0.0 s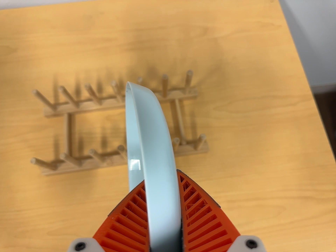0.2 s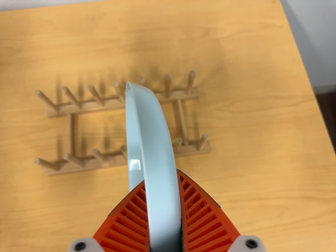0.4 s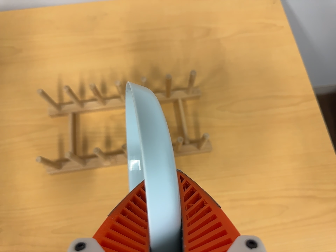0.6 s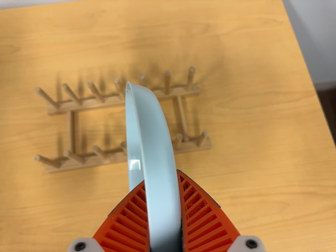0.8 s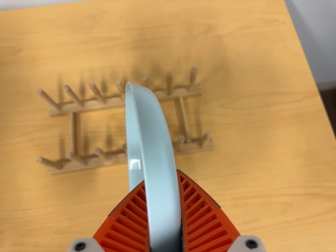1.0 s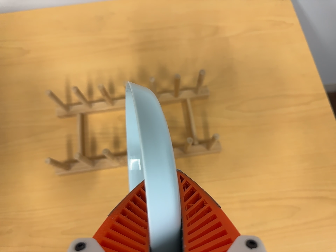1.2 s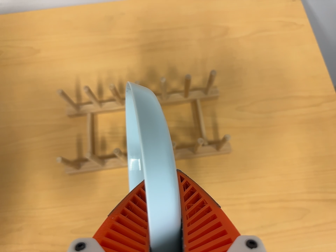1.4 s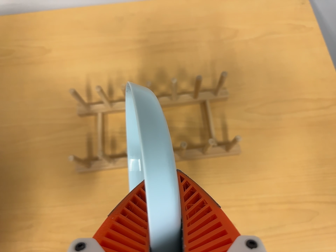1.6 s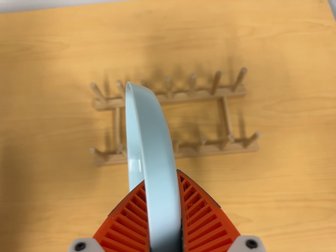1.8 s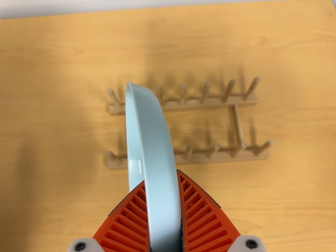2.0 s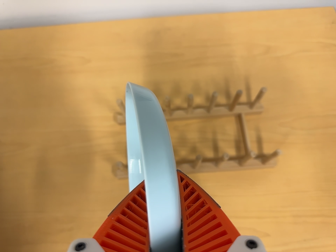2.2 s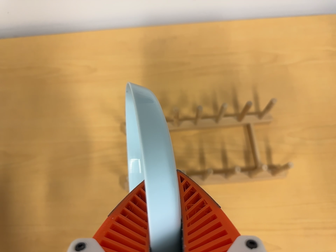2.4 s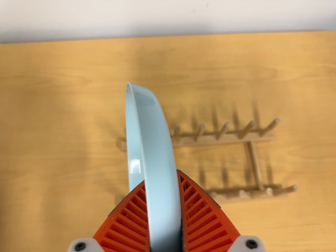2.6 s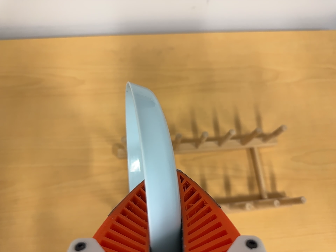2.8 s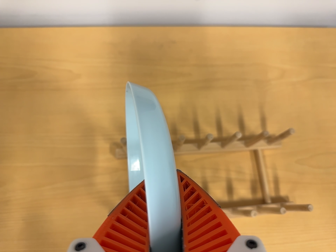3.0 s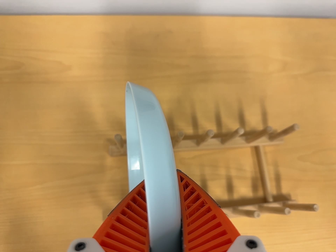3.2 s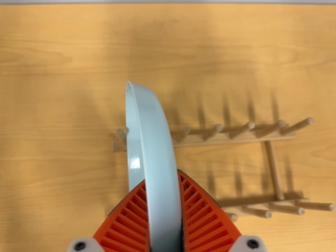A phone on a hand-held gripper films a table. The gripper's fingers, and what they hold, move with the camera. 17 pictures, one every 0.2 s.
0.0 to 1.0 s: The camera keeps its place and its aim.
1.0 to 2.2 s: The camera travels to its left, about 9 cm, so close, fixed things drift to the right.
2.2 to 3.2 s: The camera travels forward, toward the top of its view and to its left, about 12 cm, so what stands in front looms larger.
The film runs forward here.
